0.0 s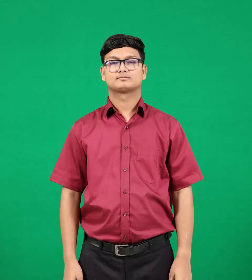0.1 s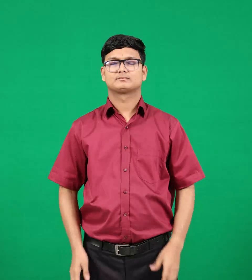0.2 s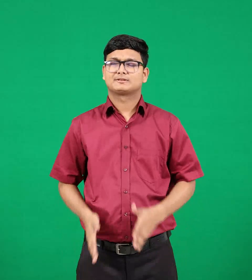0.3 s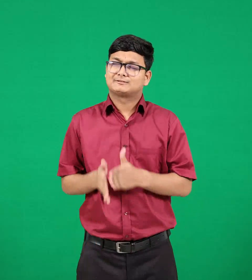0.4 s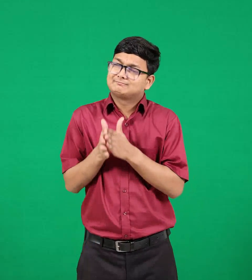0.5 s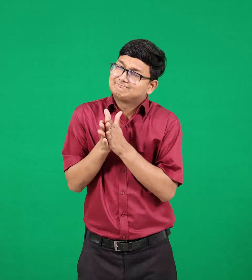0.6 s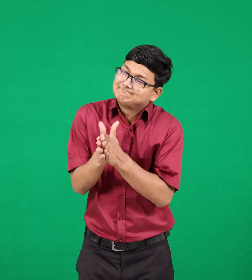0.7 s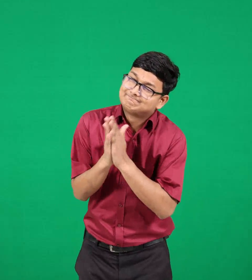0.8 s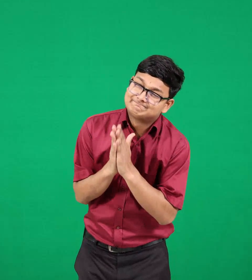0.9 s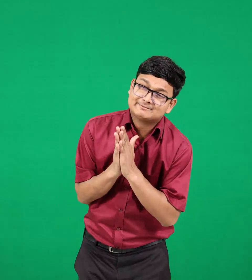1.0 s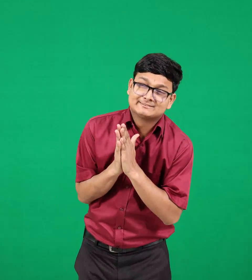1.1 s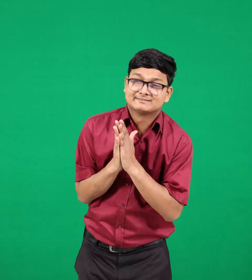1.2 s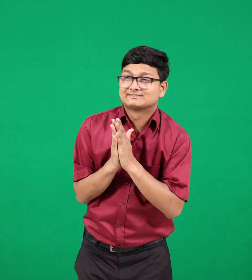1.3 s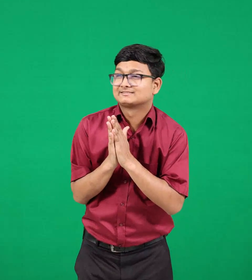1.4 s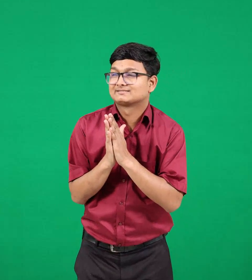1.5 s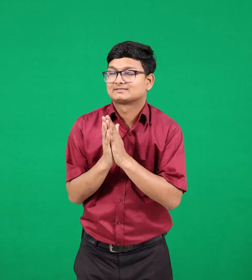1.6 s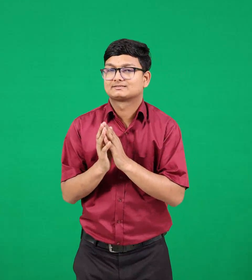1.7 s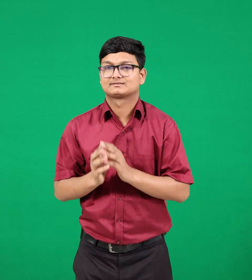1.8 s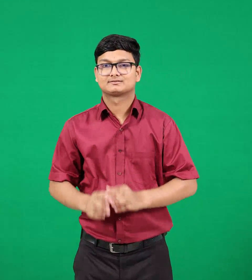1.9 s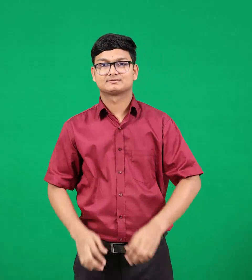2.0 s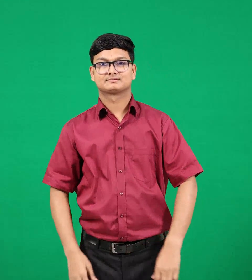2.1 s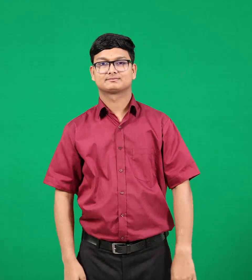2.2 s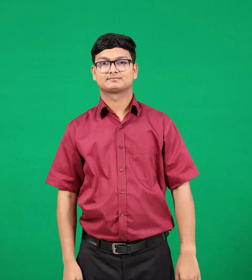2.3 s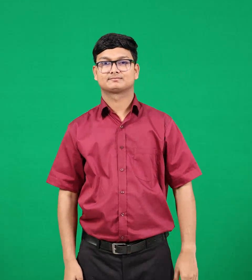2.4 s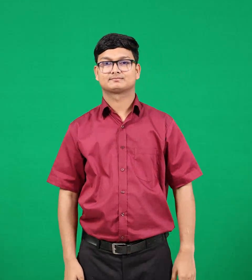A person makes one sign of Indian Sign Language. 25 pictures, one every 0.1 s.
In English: beg
